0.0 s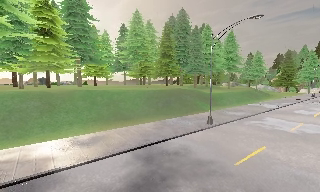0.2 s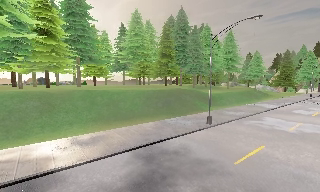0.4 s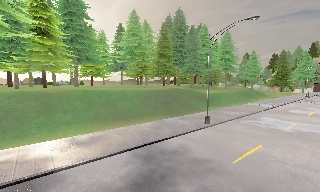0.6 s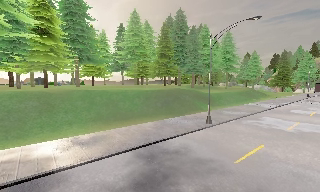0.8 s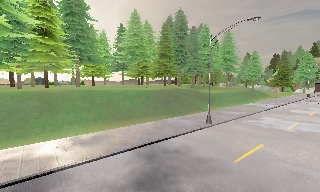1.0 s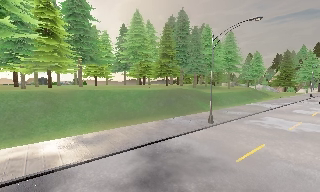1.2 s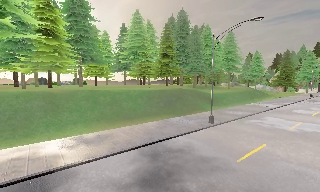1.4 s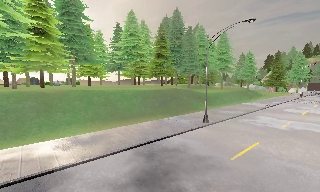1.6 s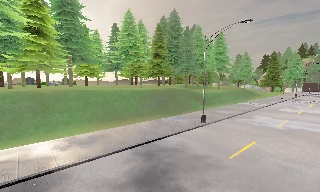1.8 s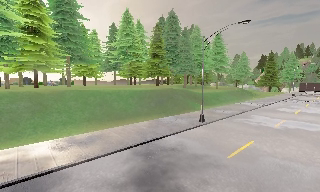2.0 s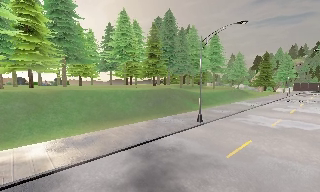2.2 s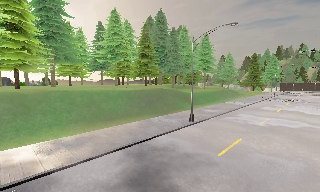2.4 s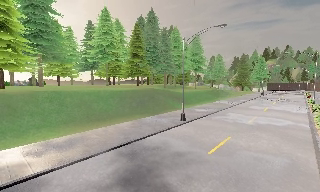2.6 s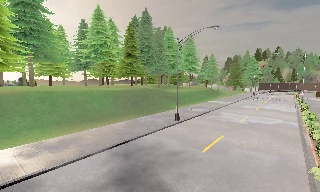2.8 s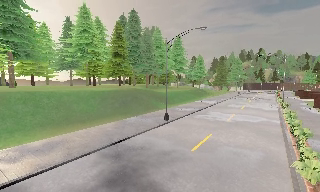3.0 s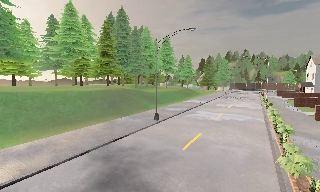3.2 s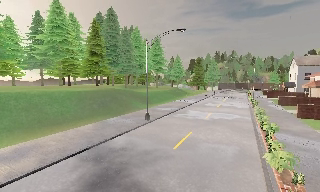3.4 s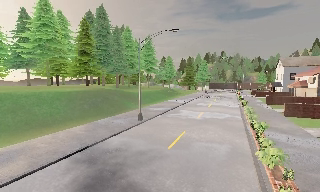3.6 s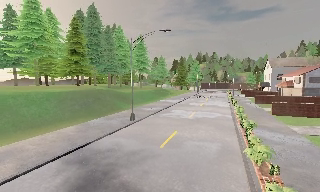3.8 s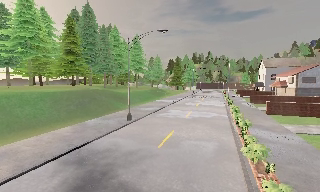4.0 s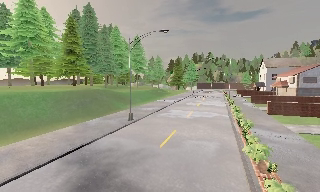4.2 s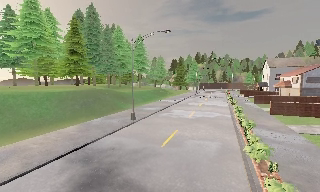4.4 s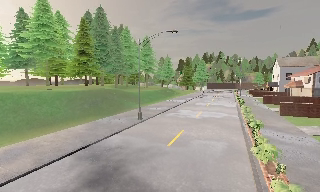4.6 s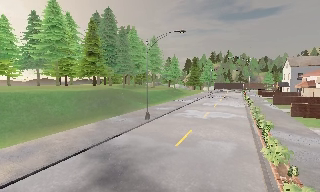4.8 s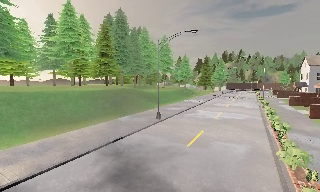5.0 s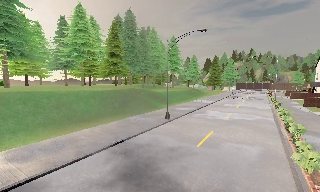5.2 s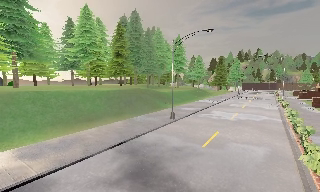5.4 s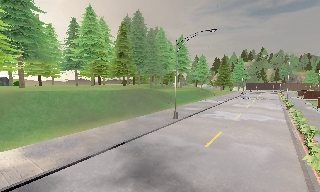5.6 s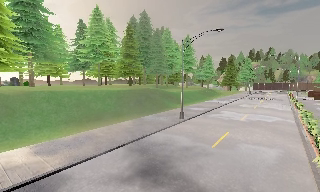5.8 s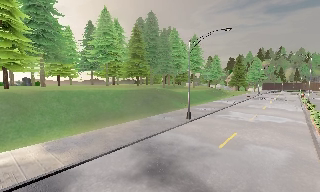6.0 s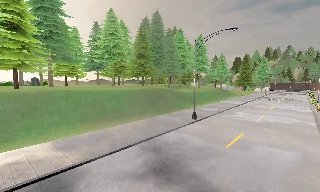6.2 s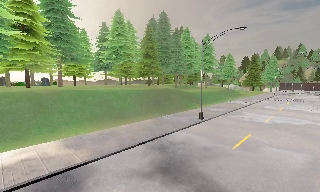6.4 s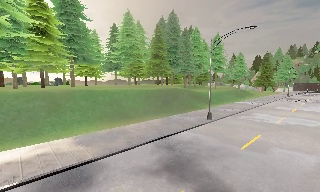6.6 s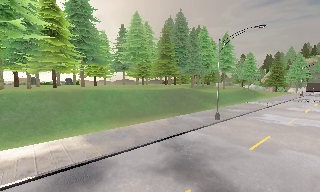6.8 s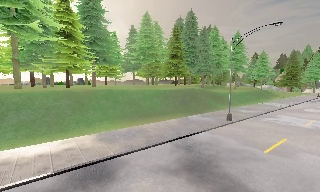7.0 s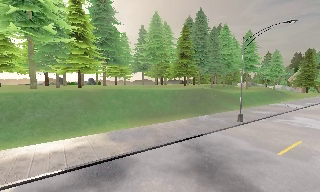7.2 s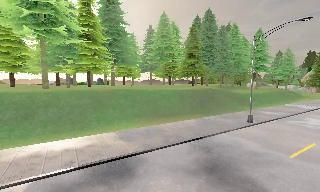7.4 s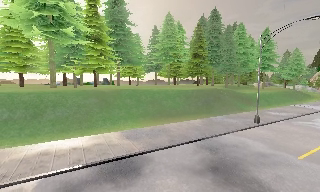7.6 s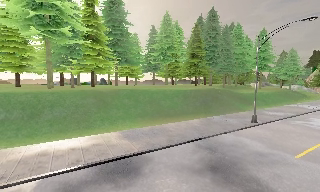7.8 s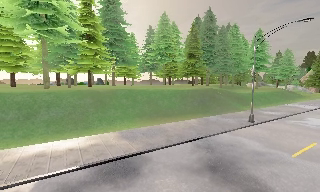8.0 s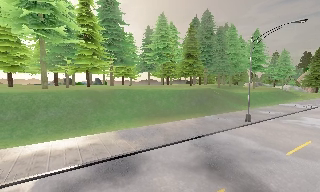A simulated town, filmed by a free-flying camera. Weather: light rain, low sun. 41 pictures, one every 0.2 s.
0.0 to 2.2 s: The camera travels to its left, about 1 m.
2.2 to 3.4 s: The scene slides to the left, as the camera pans about 20 degrees to its right.
3.4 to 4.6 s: The camera shifts only a little, or ends up much as it began.
4.6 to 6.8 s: The scene slides to the right, as the camera pans about 25 degrees to its left. It travels backward, about 1 m, so what stands in front gets smaller.
6.8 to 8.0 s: The camera shifts only a little, or ends up much as it began.
The film runs backward here.
